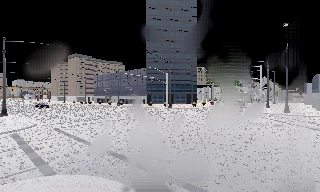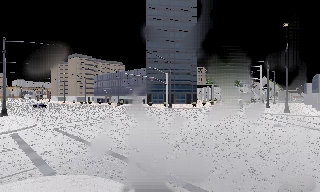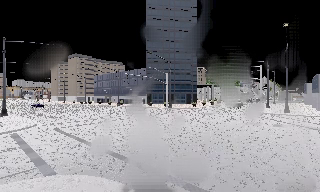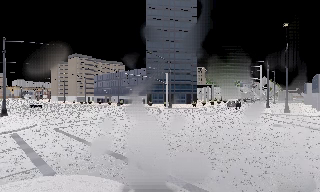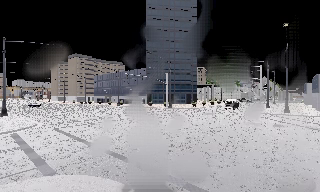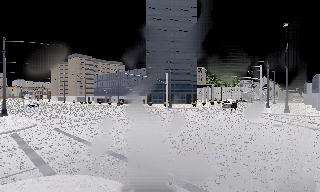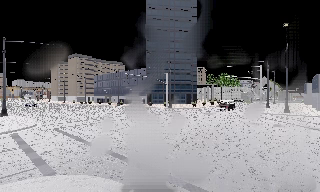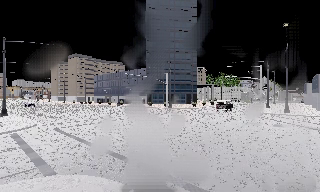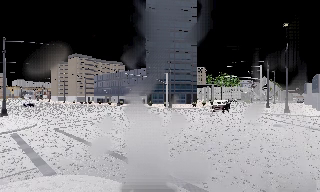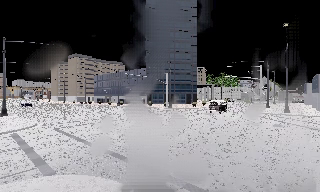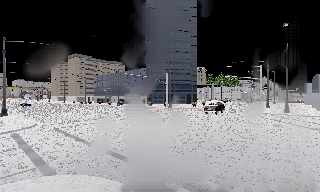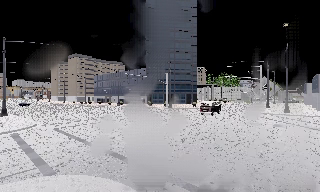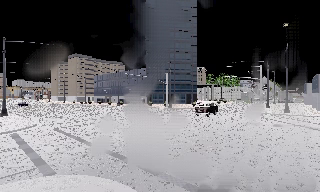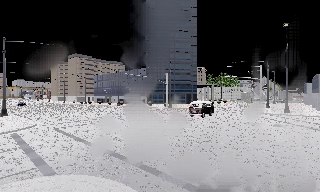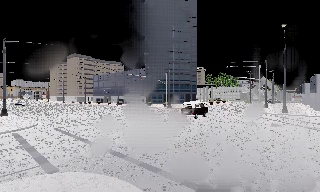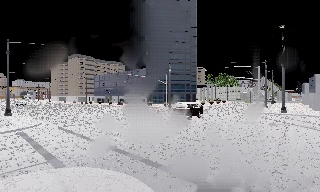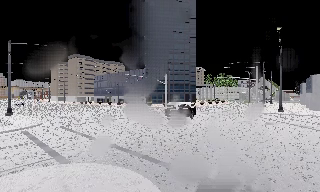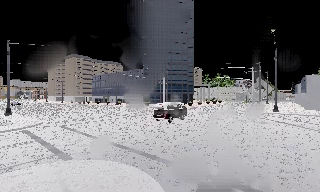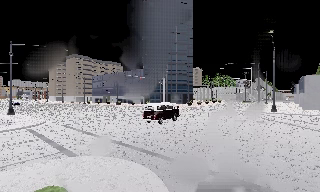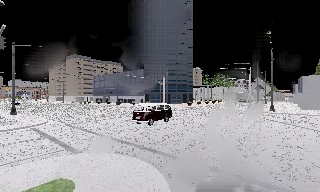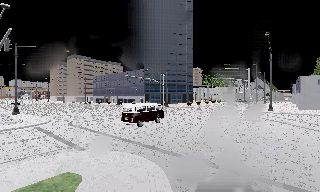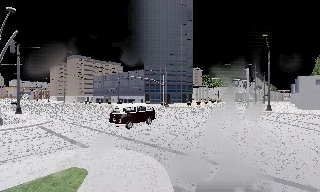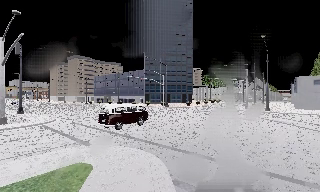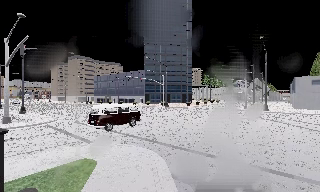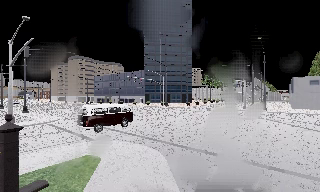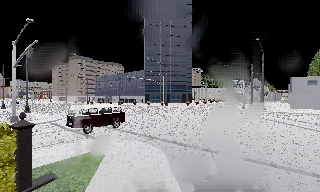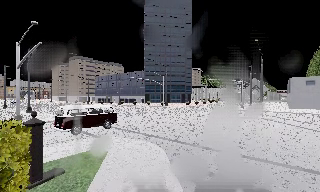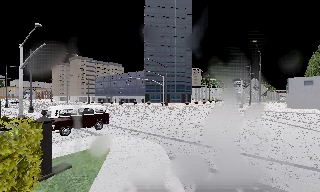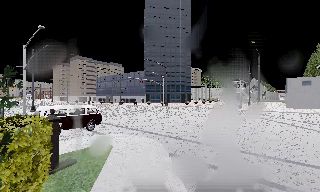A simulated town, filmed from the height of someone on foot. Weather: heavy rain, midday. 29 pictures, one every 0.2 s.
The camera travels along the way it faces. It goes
backward.
0.0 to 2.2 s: The camera keeps its place and its aim.
2.2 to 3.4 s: The camera travels backward, about 1.5 m, so what stands in front gets smaller. It gains speed.
3.4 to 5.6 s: The camera travels backward, about 4.5 m, so what stands in front gets smaller.
The film runs backward here.
